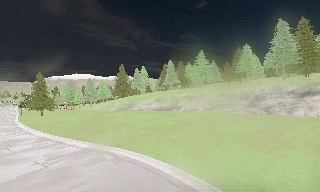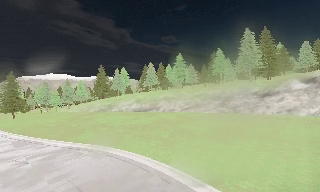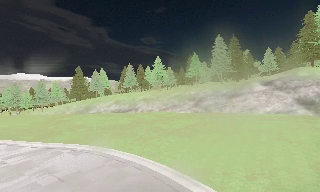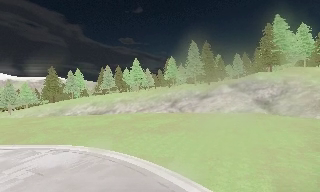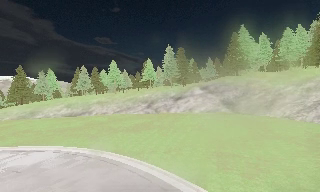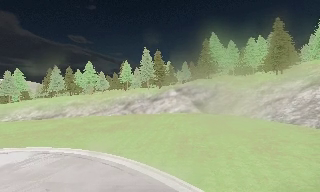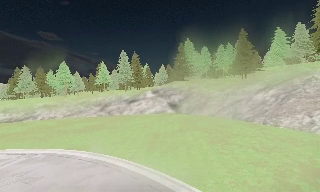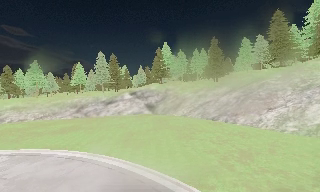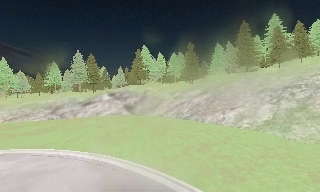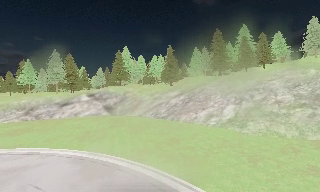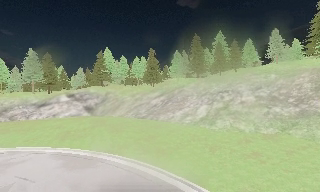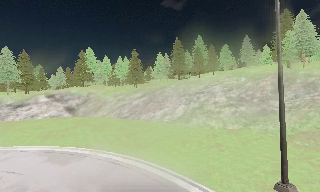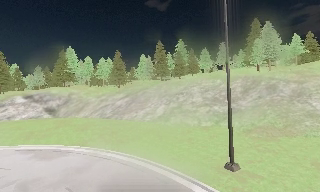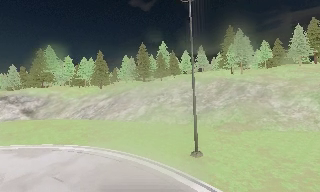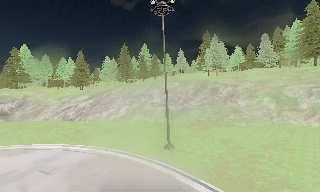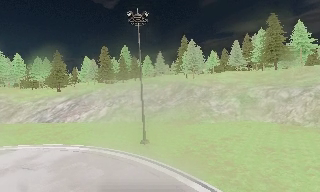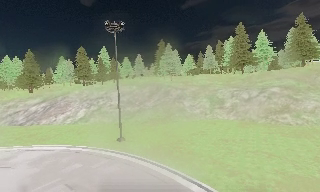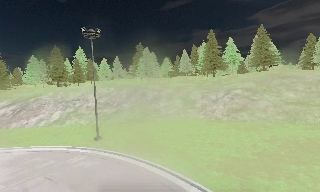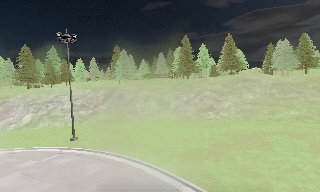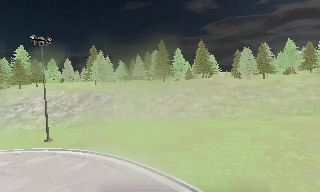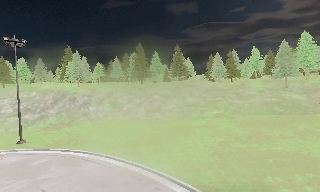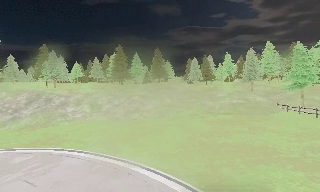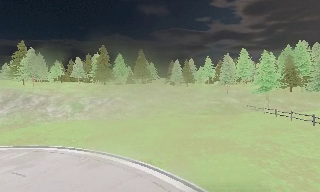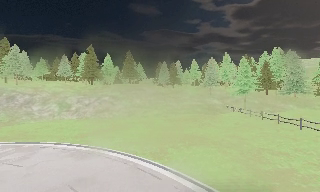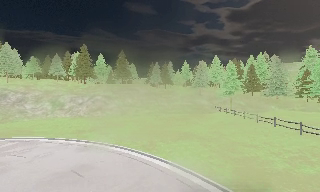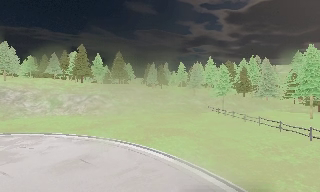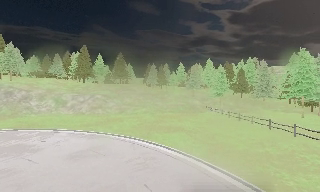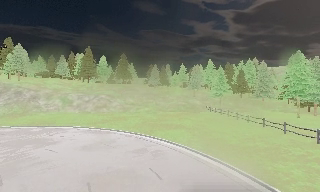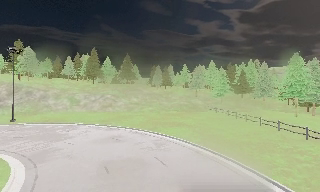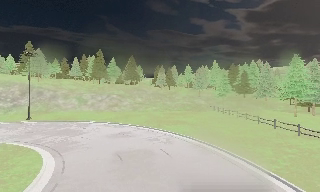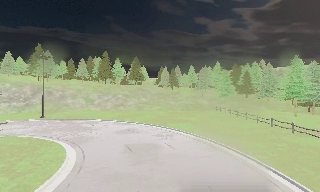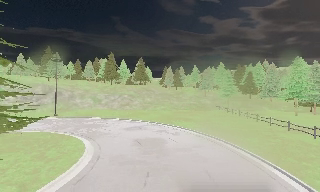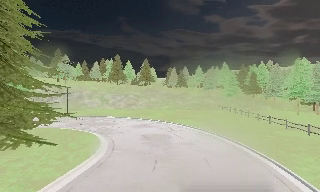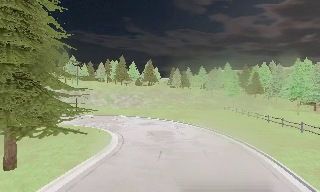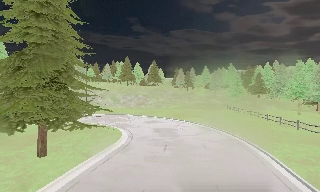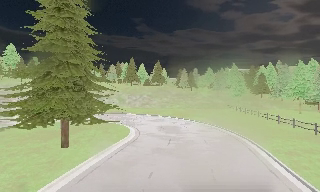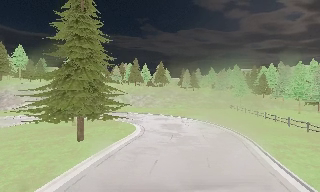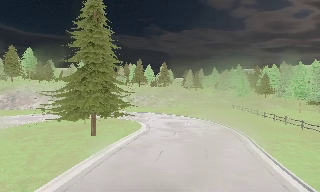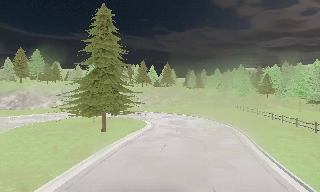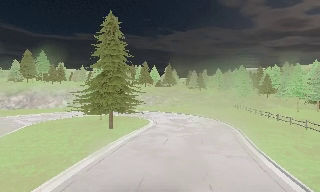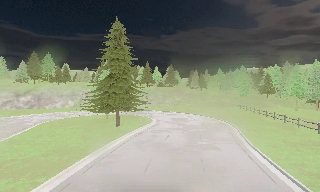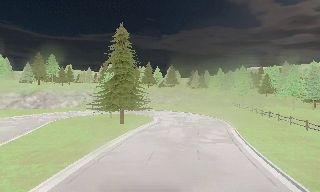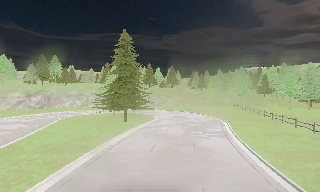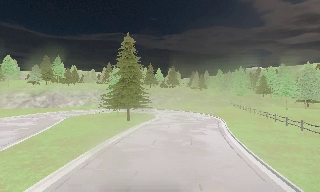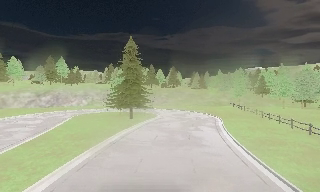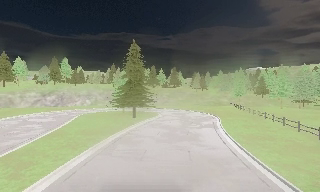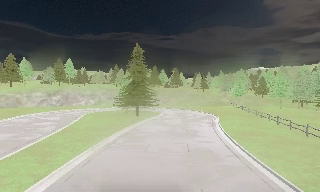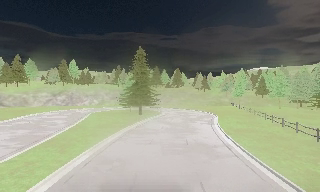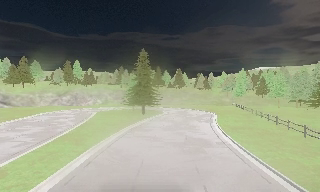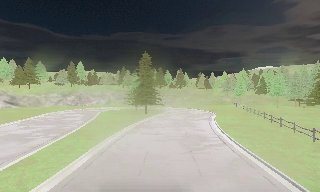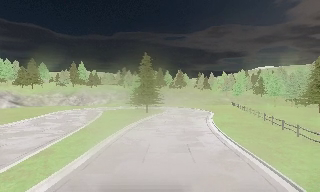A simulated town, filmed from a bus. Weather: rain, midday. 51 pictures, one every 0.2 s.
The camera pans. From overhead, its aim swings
clockwise.
The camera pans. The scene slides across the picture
to the left.
0.0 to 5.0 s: The scene slides to the left, as the camera pans about 160 degrees to its right. It travels backward, about 45 m.
5.0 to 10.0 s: The camera swings to its left by about 20 degrees, and the scene slides to the right. It travels backward, about 45 m, so what stands in front gets smaller.
The film runs backward here.
